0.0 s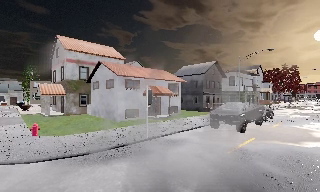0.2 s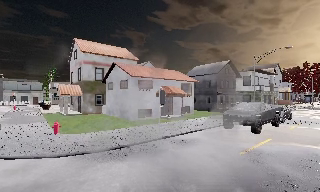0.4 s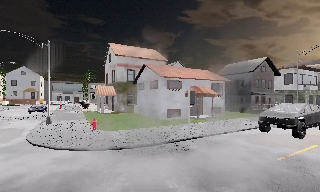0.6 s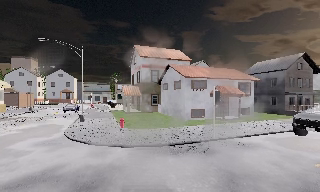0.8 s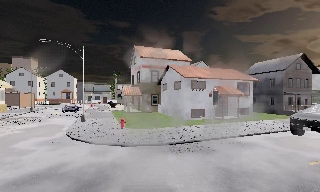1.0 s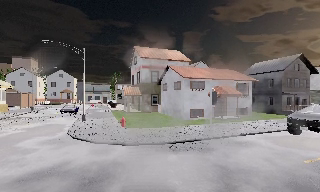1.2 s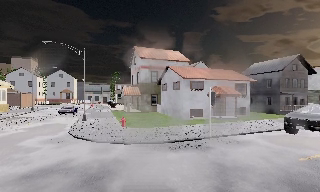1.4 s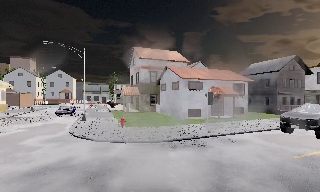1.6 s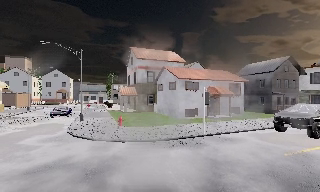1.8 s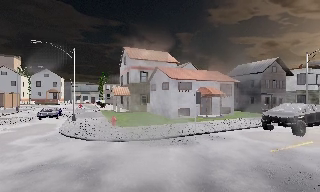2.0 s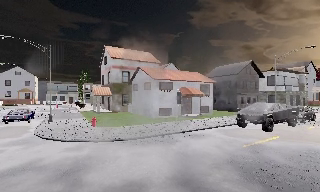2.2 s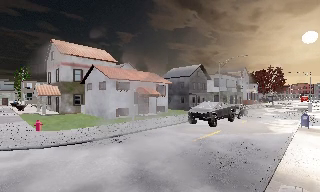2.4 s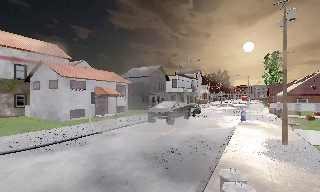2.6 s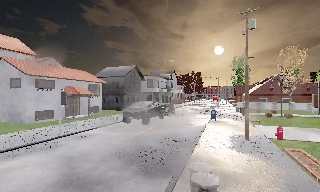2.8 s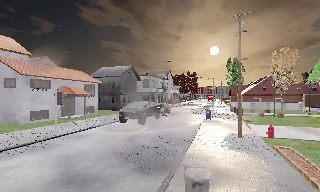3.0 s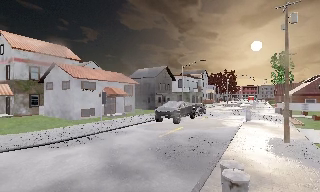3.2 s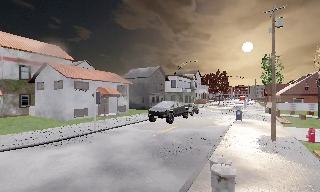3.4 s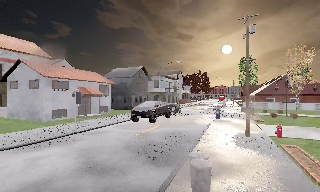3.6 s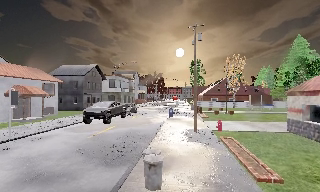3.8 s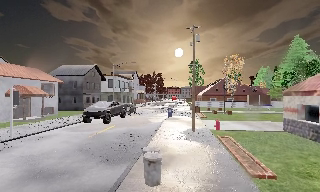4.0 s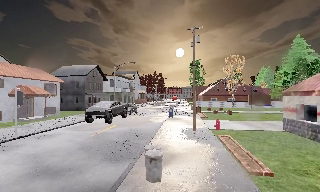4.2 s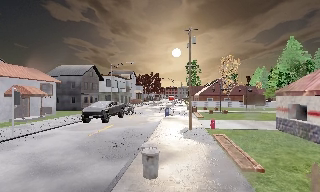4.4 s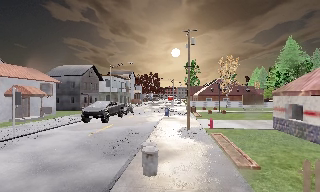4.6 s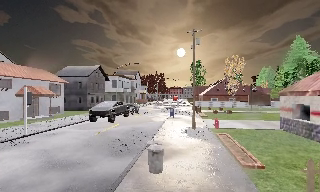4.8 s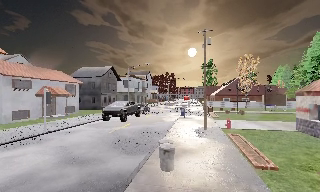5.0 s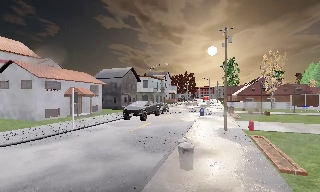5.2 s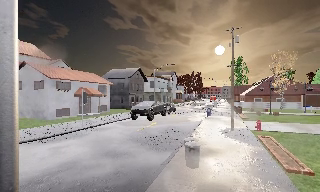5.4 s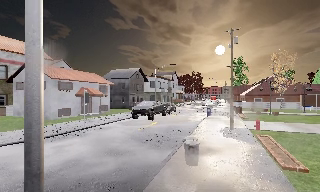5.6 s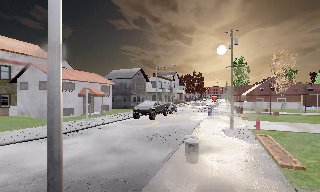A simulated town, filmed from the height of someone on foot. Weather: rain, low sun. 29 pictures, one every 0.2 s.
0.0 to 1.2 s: The camera pans to its left, which is counterclockwise from overhead, by about 25 degrees. It travels backward, about 1 m, so what stands in front gets smaller.
1.2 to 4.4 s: The scene slides to the left, as the camera pans about 65 degrees to its right. It travels backward, about 3.5 m.
4.4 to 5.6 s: The camera pans to its left, which is counterclockwise from overhead, by about 15 degrees. It travels backward, about 1 m, so what stands in front gets smaller.
The film runs backward here.
